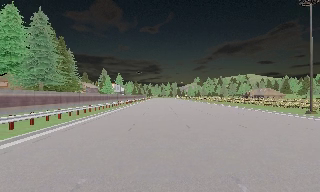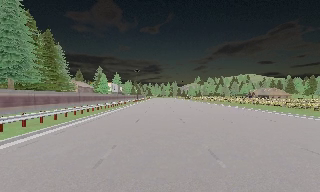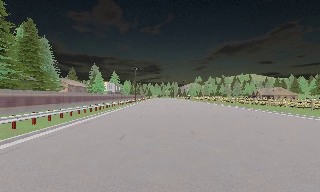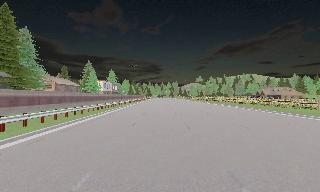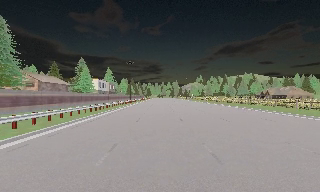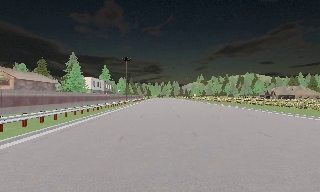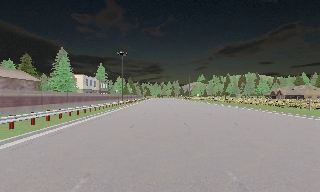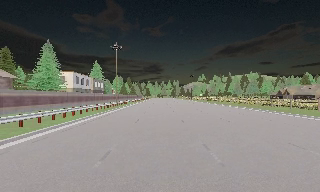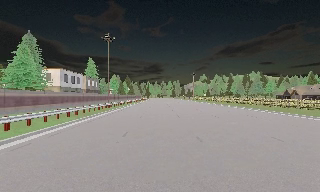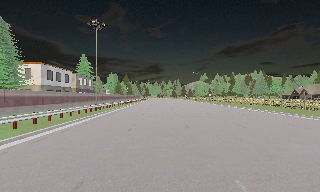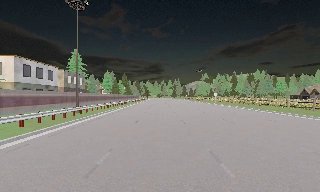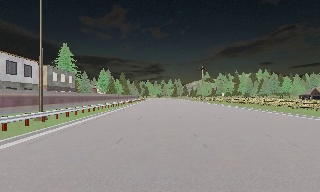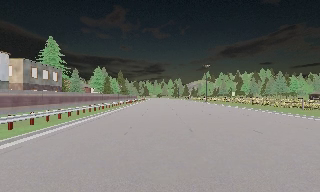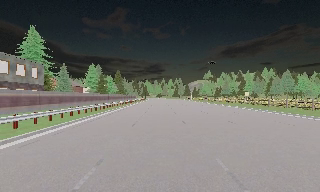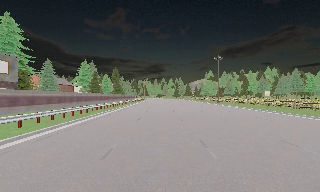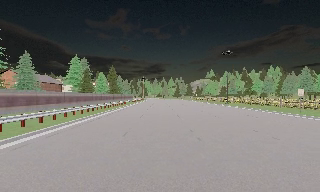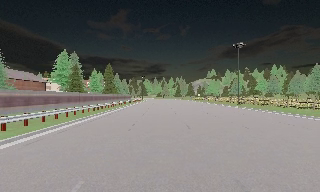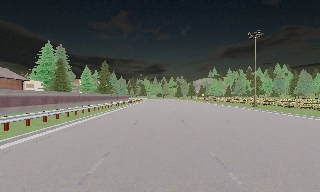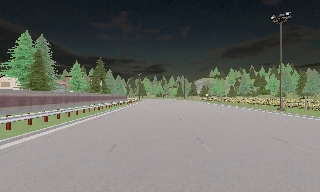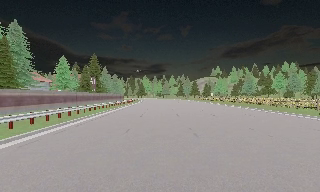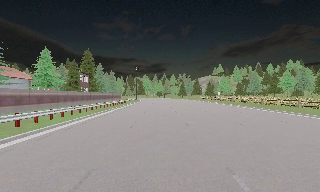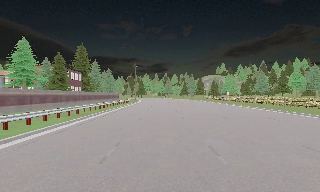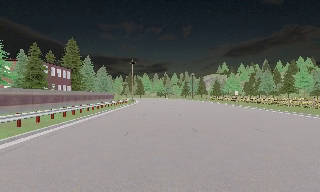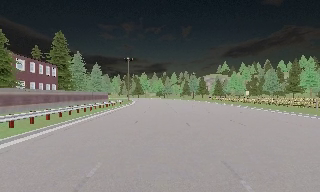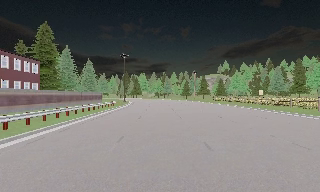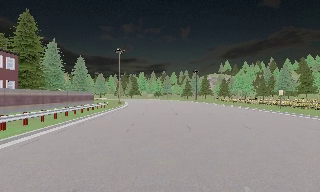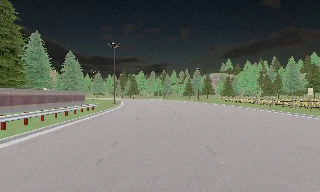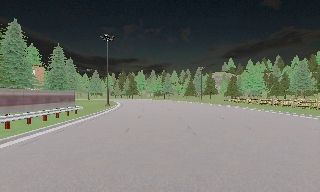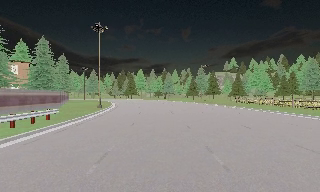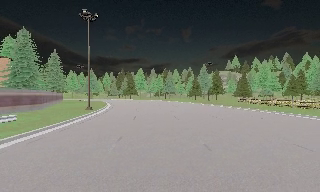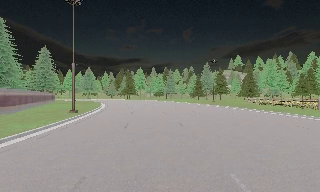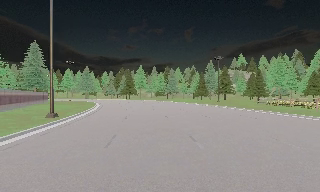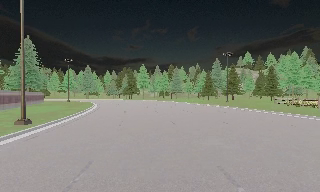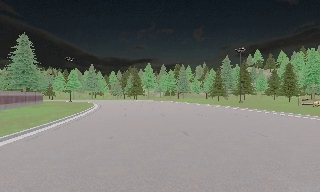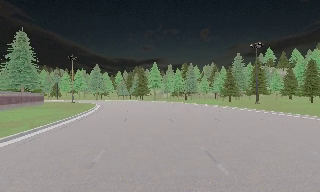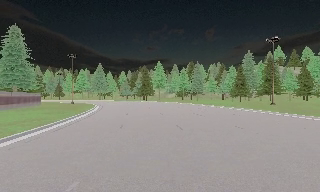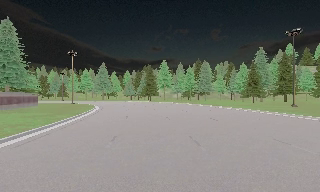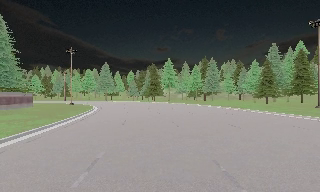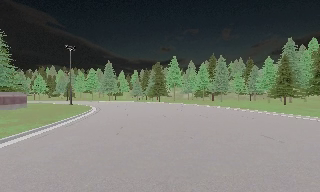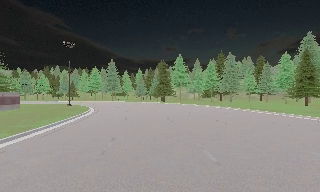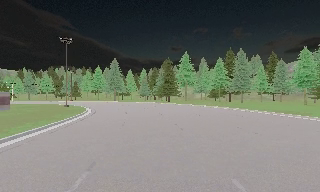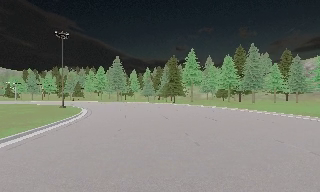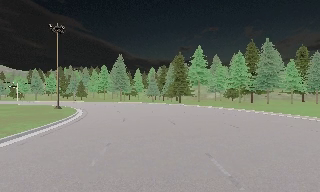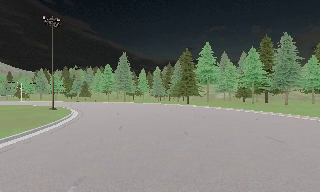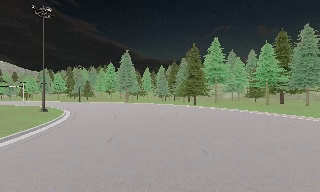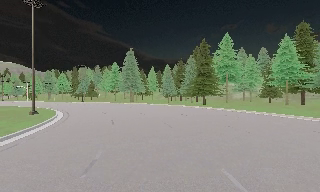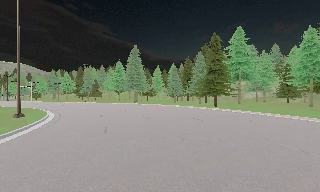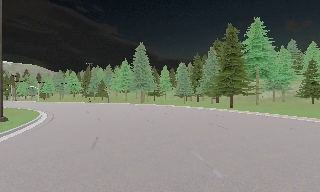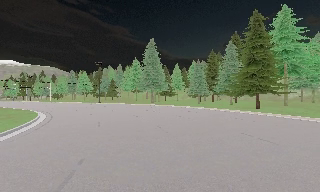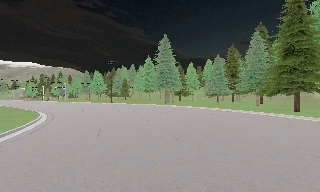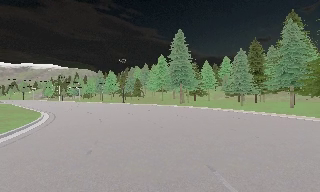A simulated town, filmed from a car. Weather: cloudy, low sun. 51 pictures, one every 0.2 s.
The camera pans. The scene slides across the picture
to the right.
The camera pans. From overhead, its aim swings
counterclockwise.
0.0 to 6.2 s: The camera travels forward, about 145 m, so what stands in front looms larger.
6.2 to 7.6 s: The camera pans to its left, which is counterclockwise from overhead, by about 10 degrees. It travels forward, about 20 m, so what stands in front looms larger.
7.6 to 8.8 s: The camera travels forward, about 17 m, so what stands in front looms larger.
8.8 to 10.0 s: The scene slides to the right, as the camera pans about 20 degrees to its left. It travels forward, about 17 m, so what stands in front looms larger.
The film runs forward here.
